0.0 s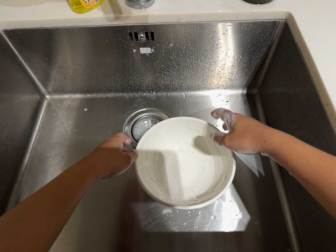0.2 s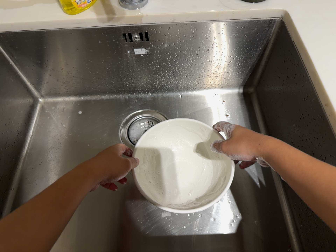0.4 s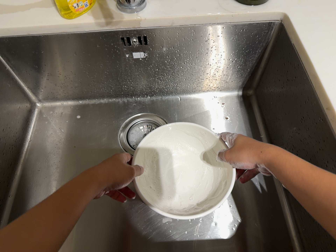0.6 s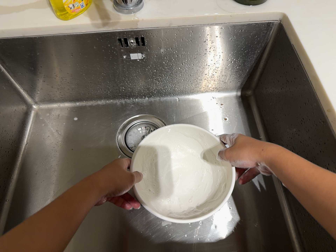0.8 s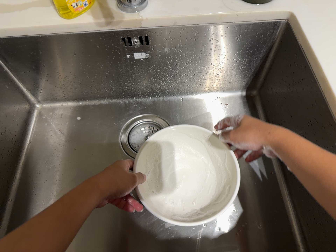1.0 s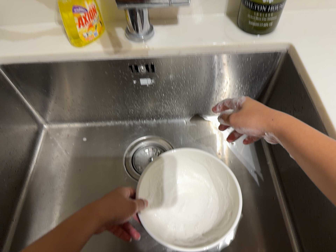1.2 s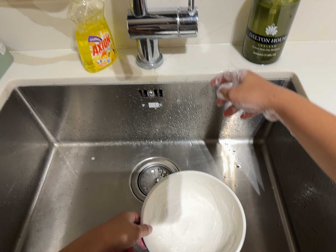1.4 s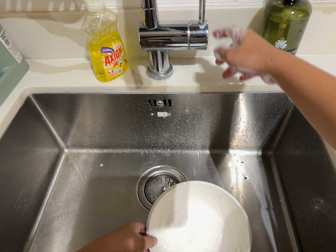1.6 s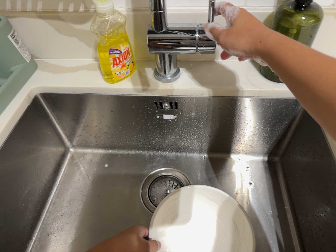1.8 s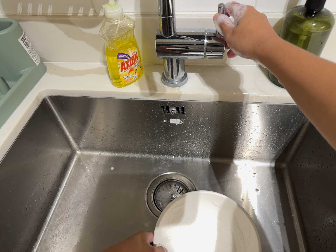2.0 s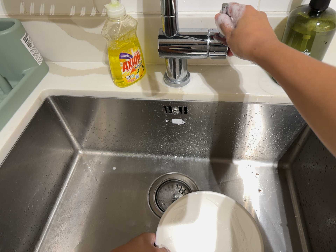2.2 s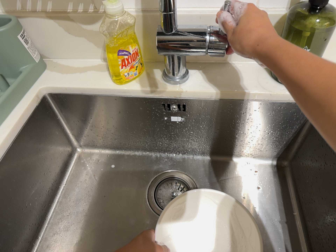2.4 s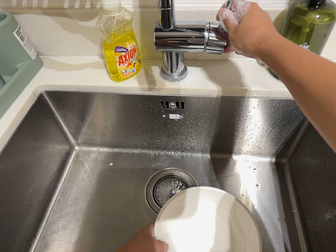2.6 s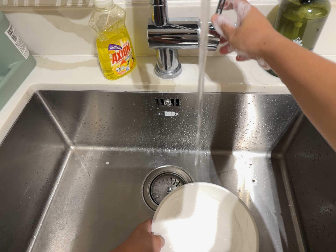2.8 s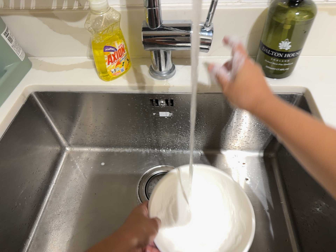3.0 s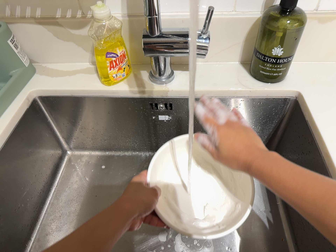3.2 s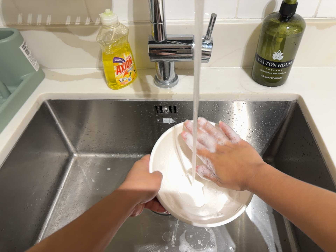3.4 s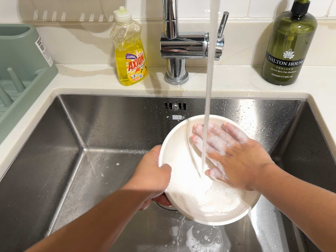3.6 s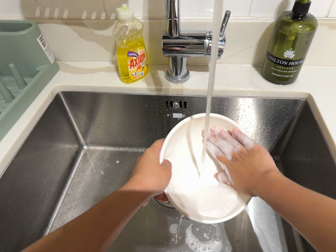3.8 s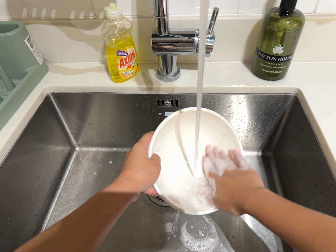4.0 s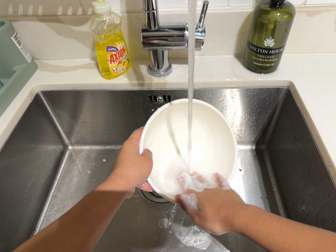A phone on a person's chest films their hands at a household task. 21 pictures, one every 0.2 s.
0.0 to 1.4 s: The camera travels toward the top of its view, about 6 cm, so close, fixed things drift downward. Its aim tips toward the top of its view by about 10 degrees, and the scene shifts downward.
1.4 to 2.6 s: The camera shifts only a little, or ends up much as it began.
2.6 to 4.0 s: The camera travels backward, about 7 cm, so what stands in front gets smaller.
The film runs forward here.
